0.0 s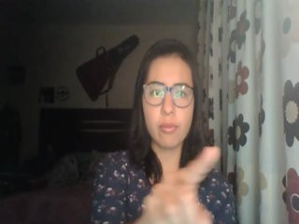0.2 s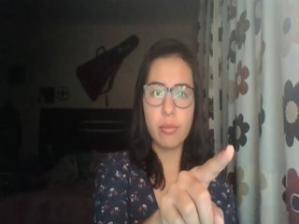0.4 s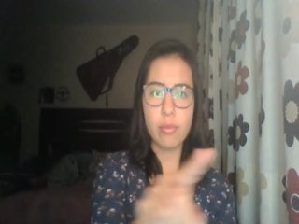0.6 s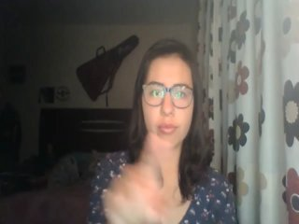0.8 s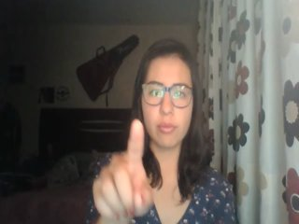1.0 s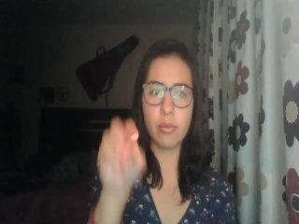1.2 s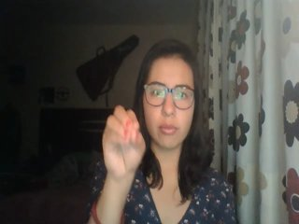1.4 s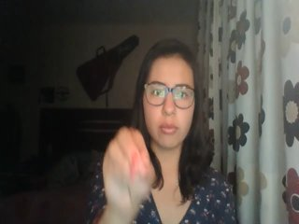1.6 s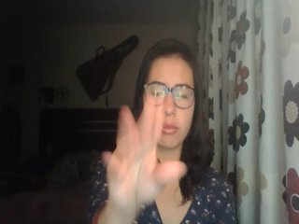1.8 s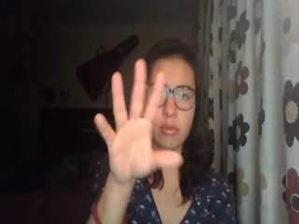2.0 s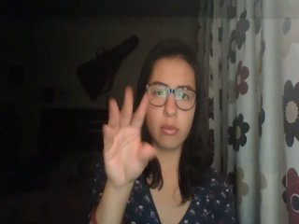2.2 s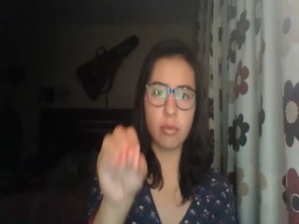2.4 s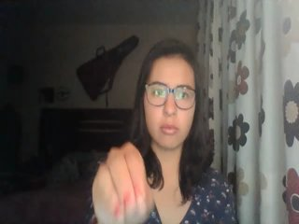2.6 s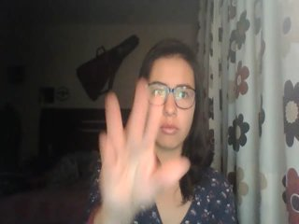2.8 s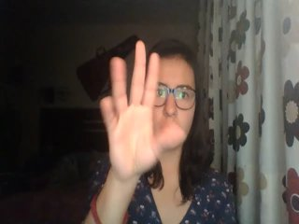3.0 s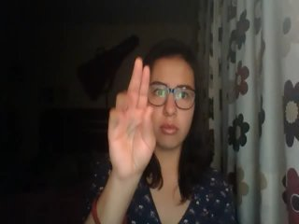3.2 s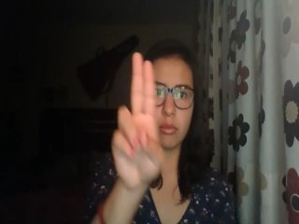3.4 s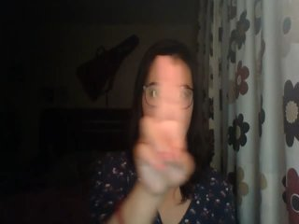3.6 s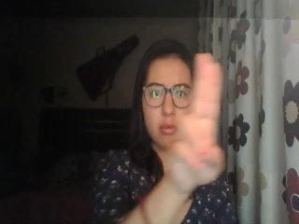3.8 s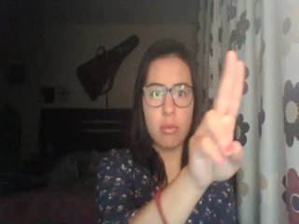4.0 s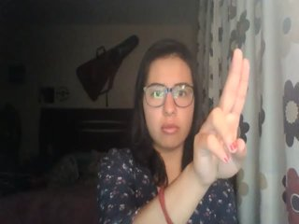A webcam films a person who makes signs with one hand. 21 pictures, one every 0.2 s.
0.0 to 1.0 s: Pointing with one finger.
1.1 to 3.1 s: Open twice.
3.2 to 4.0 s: Pointing with two fingers.
